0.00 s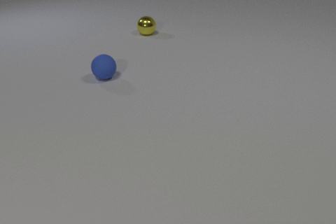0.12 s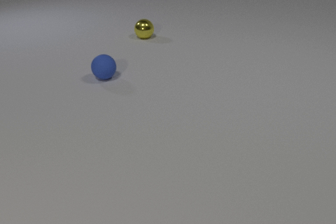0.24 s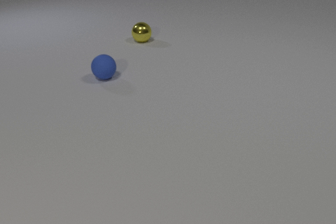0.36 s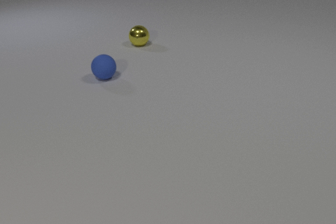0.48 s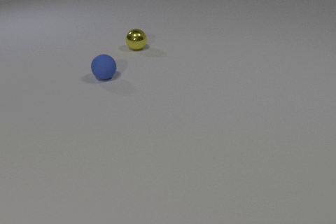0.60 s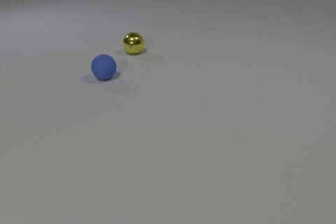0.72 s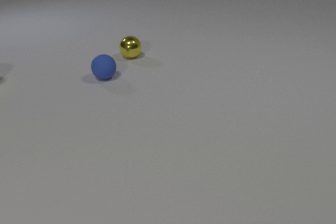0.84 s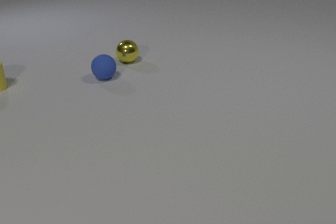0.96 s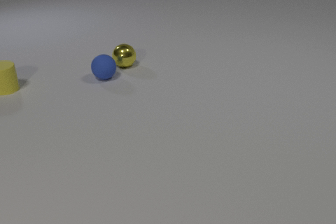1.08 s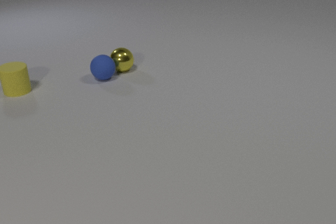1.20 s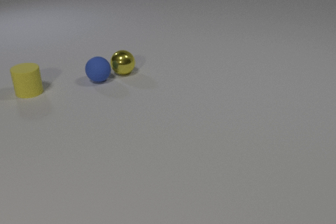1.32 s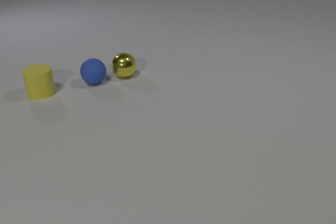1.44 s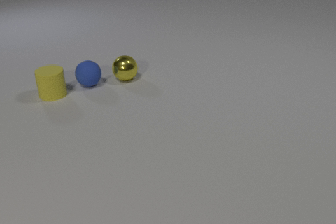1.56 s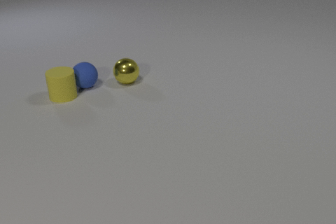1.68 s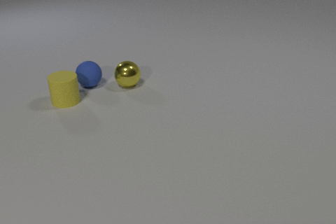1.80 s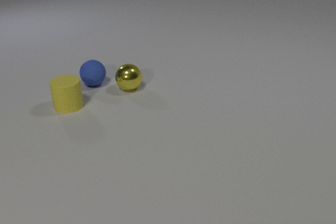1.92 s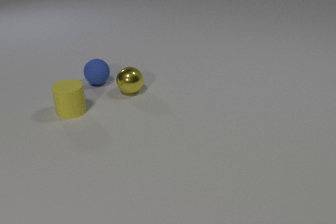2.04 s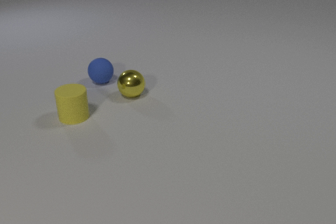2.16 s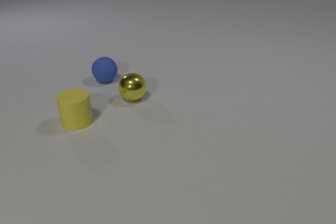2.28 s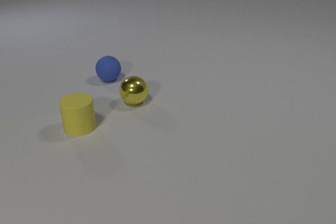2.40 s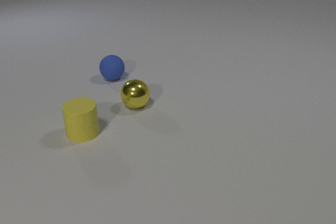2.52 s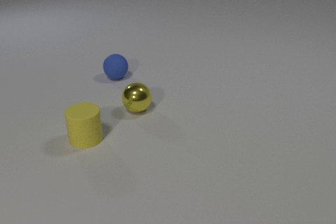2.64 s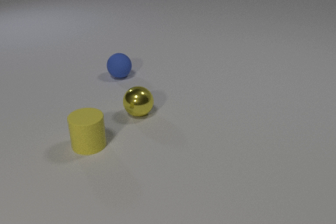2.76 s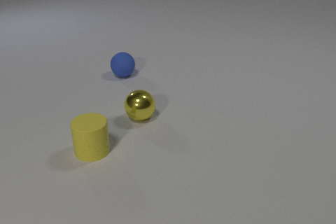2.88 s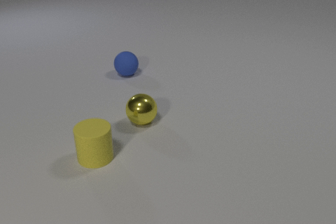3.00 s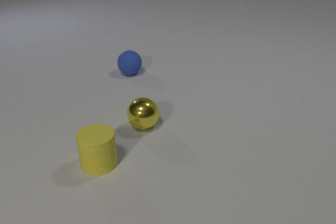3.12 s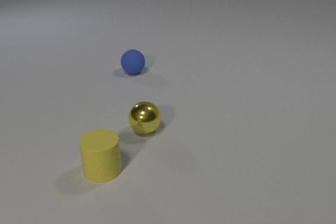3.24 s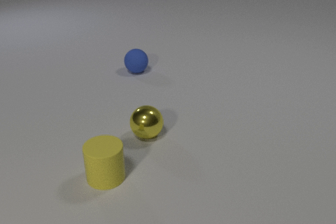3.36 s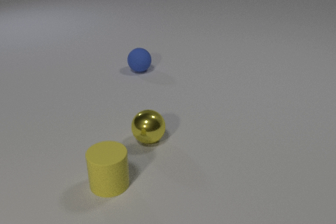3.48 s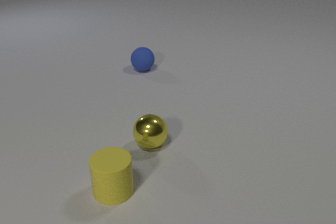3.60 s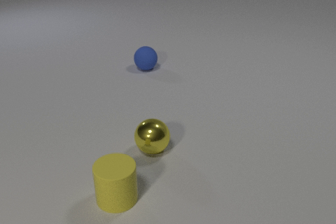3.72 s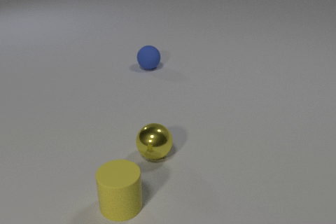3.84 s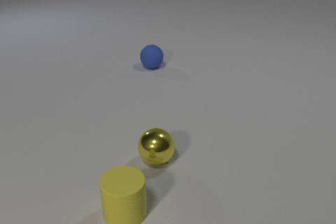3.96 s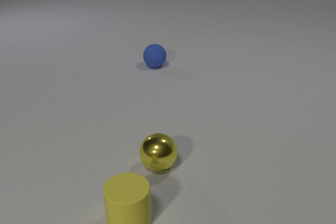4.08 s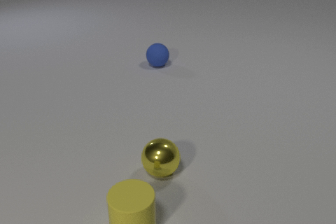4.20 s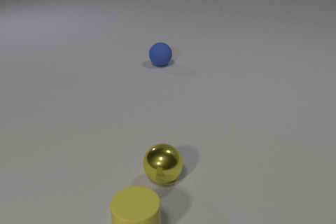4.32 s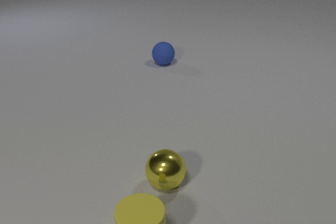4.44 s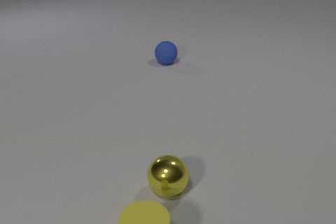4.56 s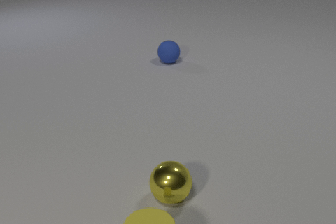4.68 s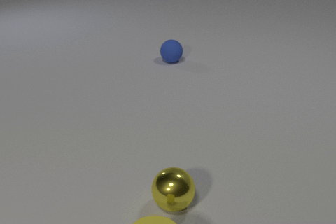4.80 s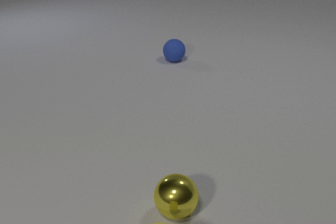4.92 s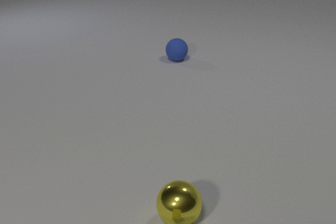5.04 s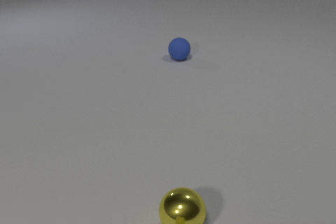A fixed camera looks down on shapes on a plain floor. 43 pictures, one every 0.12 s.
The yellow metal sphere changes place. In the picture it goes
toward the camera.
The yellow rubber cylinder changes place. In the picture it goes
toward the camera.
0.00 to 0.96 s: The yellow metal sphere rolls toward the camera. The yellow rubber cylinder comes in at the left edge, slides to the right and toward the camera.
0.96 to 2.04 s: The yellow metal sphere rolls toward the camera. The blue rubber sphere rolls toward the camera. The yellow rubber cylinder slides toward the camera and to the right. The yellow metal sphere and the blue rubber sphere collide. The blue rubber sphere and the yellow rubber cylinder collide.
2.04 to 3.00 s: The yellow metal sphere rolls toward the camera. The blue rubber sphere rolls to the right and away from the camera. The yellow rubber cylinder slides toward the camera.
3.00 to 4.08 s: The yellow metal sphere rolls toward the camera. The blue rubber sphere rolls to the right and away from the camera. The yellow rubber cylinder slides toward the camera.
4.08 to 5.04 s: The yellow metal sphere rolls toward the camera. The blue rubber sphere rolls to the right and away from the camera. The yellow rubber cylinder slides toward the camera and to the right, leaves at the bottom edge.
How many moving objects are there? 3.
What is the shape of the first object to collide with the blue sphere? sphere.
Are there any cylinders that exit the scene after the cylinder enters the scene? yes.
